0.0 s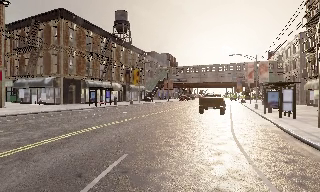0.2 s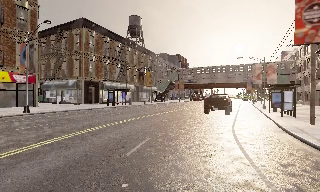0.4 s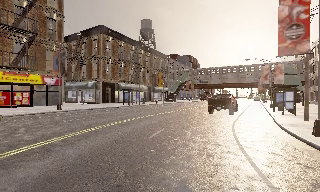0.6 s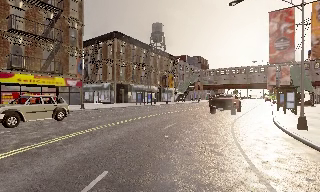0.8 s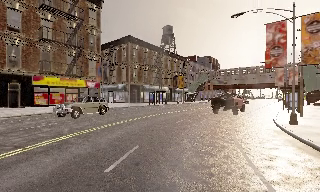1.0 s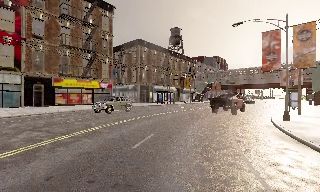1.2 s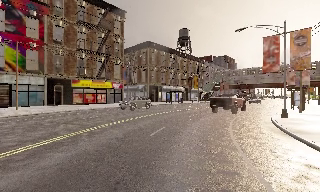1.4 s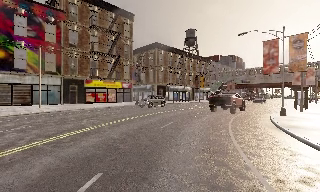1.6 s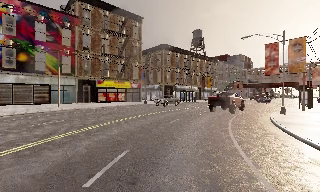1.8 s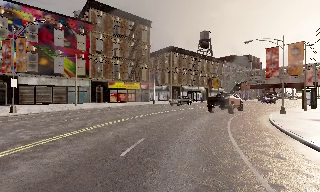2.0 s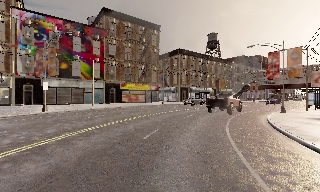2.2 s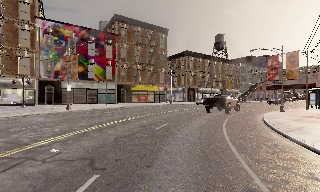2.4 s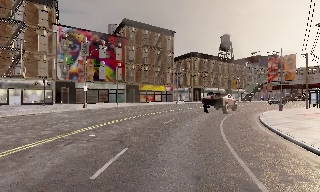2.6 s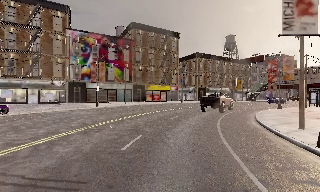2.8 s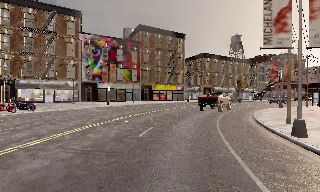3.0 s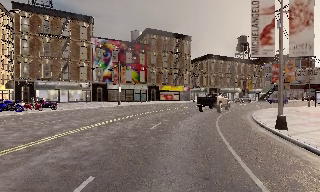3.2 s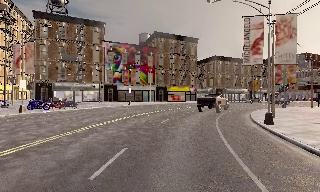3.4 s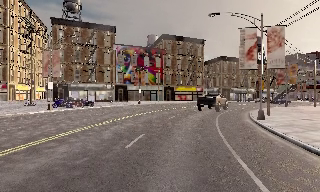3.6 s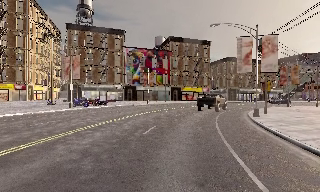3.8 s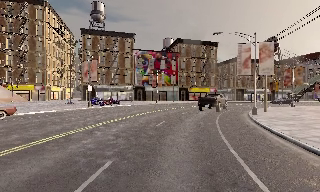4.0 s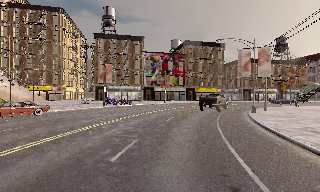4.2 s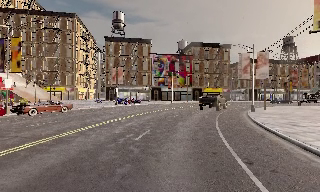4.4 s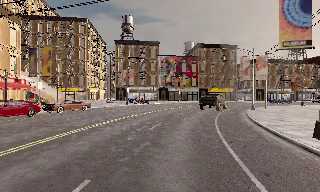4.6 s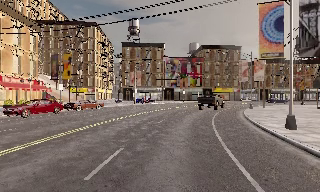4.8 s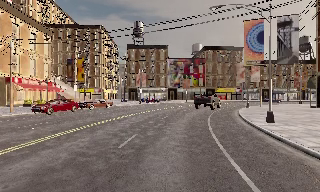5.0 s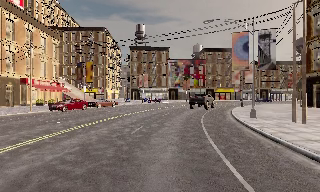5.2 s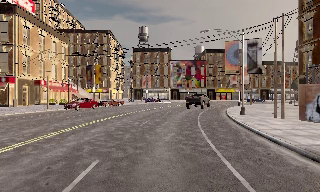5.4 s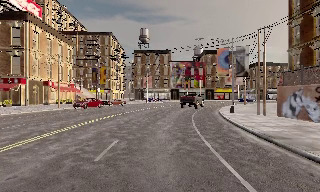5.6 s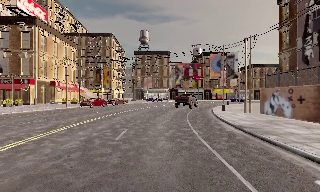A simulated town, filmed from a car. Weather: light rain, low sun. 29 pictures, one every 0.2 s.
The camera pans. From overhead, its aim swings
counterclockwise.
The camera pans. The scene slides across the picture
to the right.
0.0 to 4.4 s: The scene slides to the right, as the camera pans about 60 degrees to its left. It travels backward, about 40 m.
4.4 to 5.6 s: The camera travels backward, about 12 m, so what stands in front gets smaller.
The film runs backward here.
